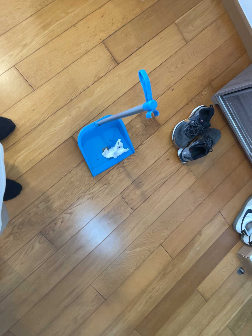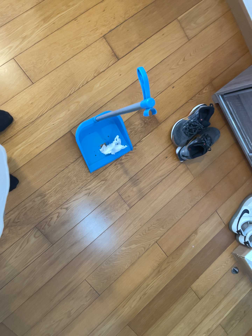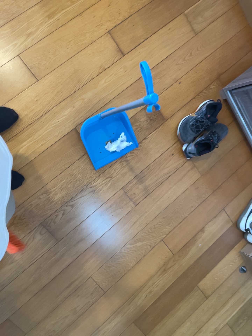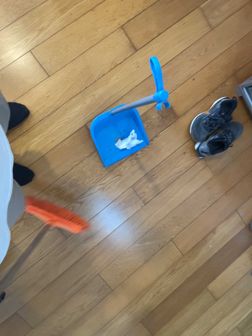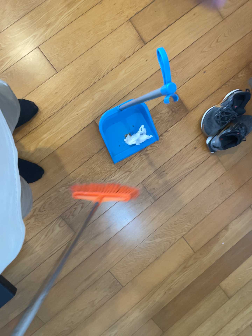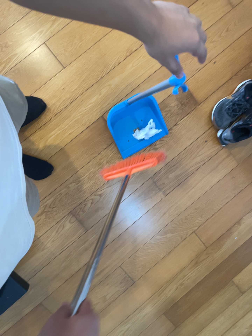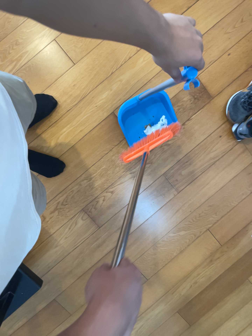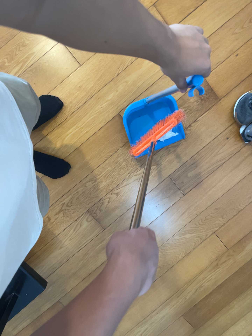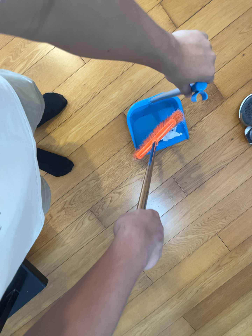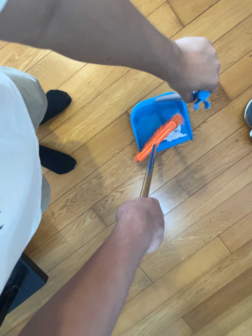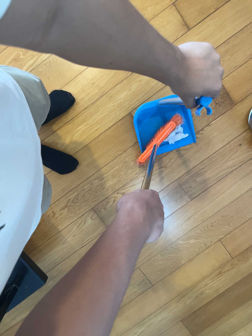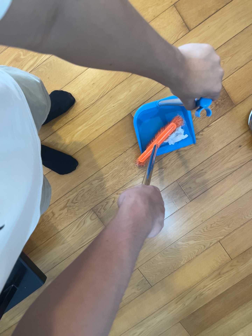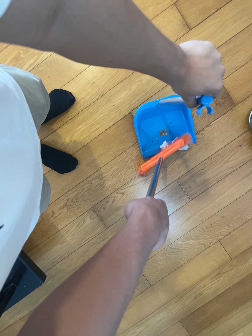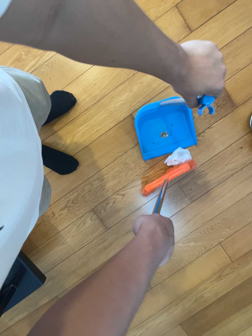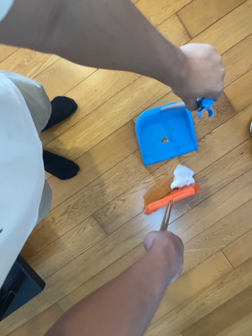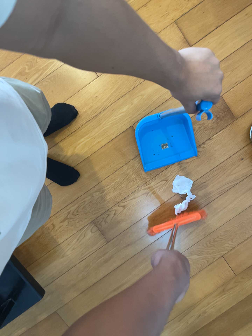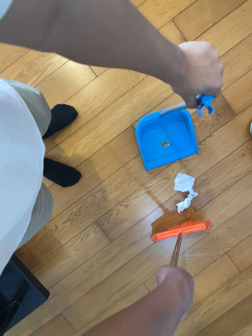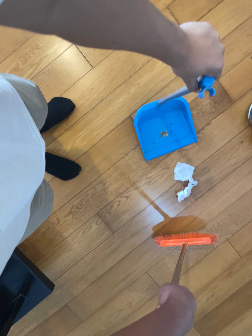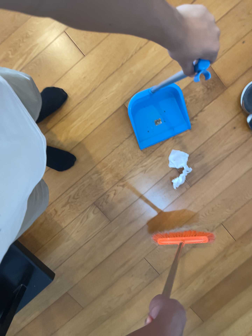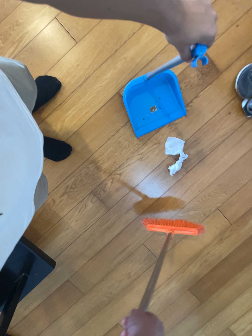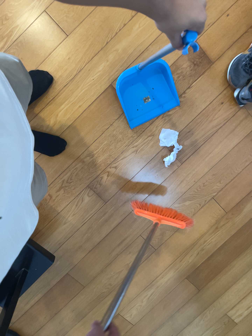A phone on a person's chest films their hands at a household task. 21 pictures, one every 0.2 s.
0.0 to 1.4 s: The camera pans to its left by about 15 degrees. It travels forward and to its right, about 10 cm, so what stands in front looms larger.
1.4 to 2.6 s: The camera shifts only a little, or ends up much as it began.
2.6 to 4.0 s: The camera rolls about its line of sight by about 10 degrees, and the scene rotates counterclockwise.
The film runs backward here.
